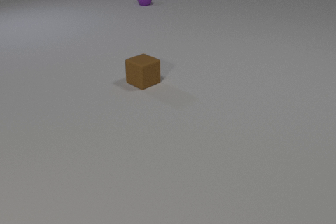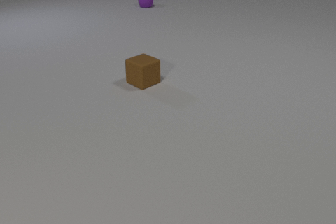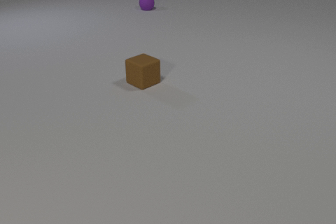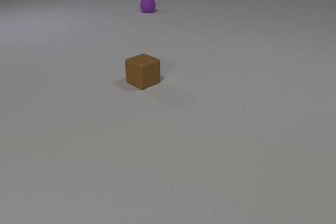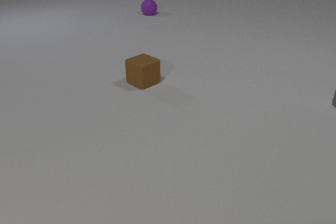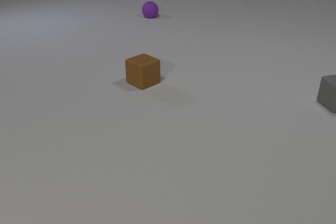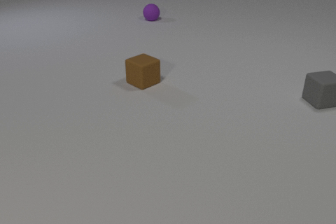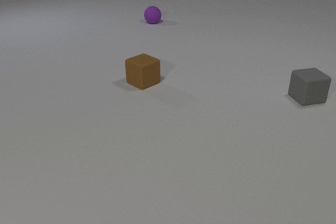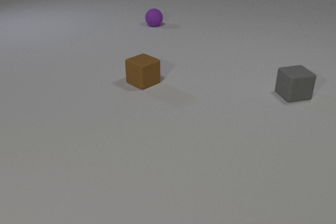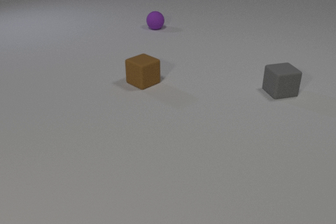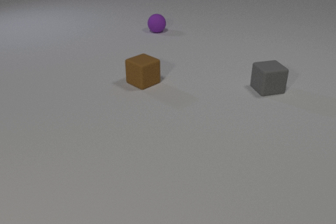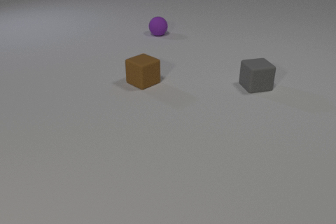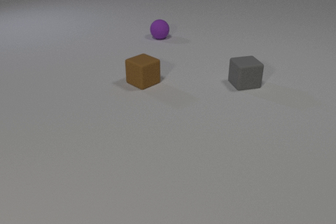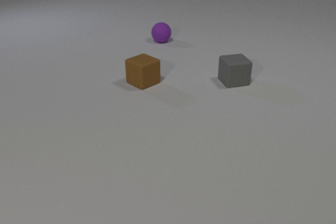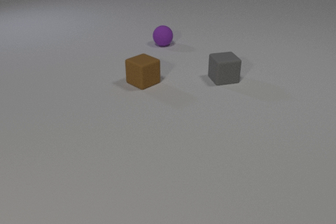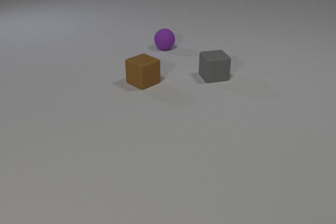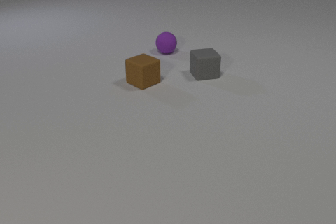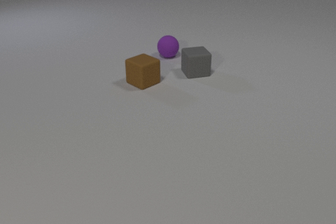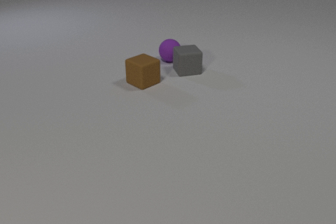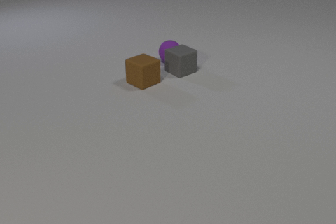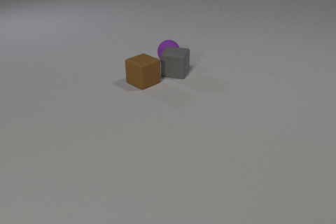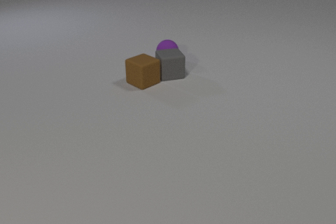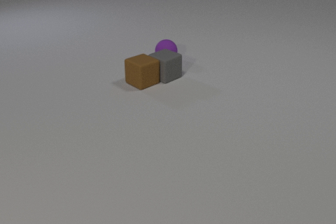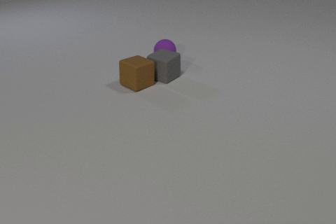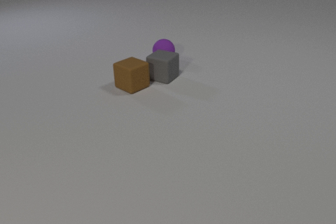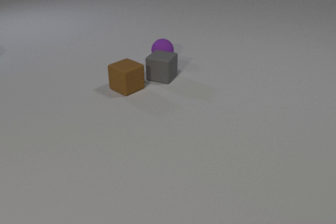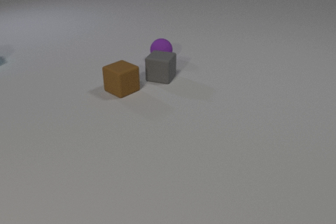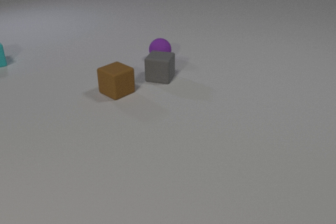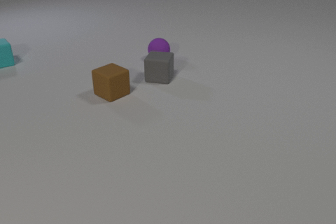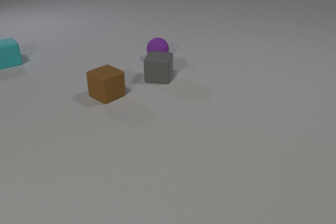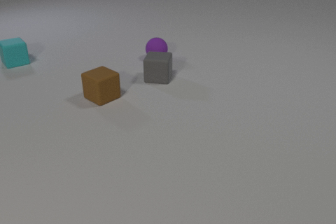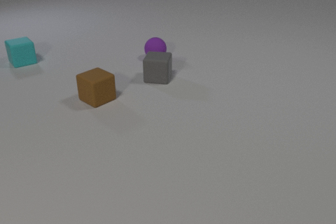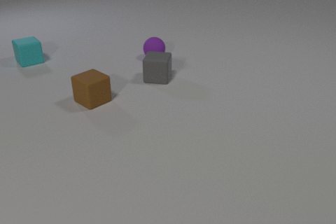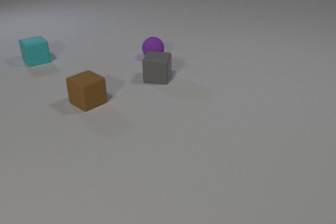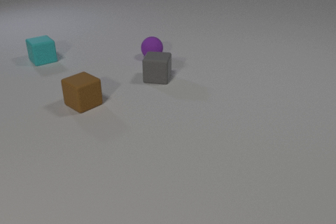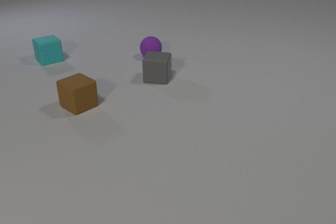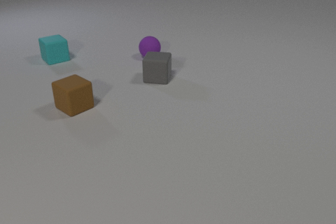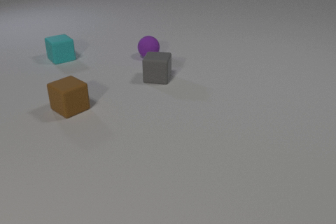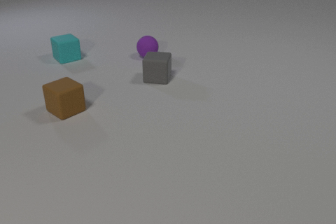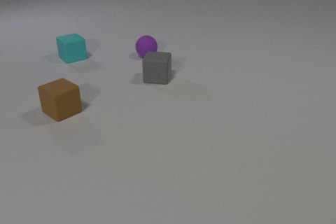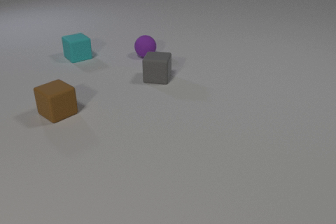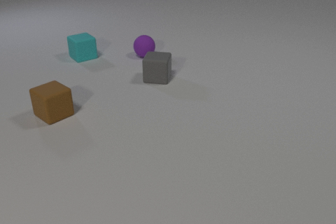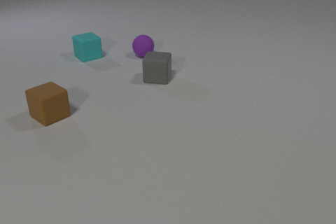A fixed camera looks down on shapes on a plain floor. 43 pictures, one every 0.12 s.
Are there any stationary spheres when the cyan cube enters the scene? no.
How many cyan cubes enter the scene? 1.
What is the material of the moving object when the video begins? rubber.
0.00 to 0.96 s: The gray rubber cube comes in at the right edge, slides to the left. The purple rubber sphere rolls toward the camera.
0.96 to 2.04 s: The gray rubber cube slides to the left. The purple rubber sphere rolls toward the camera.
2.04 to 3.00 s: The gray rubber cube slides to the left. The purple rubber sphere rolls toward the camera and to the left. The brown rubber cube slides to the left and toward the camera. The gray rubber cube and the purple rubber sphere collide. The gray rubber cube and the brown rubber cube collide.
3.00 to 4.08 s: The purple rubber sphere rolls to the left and away from the camera. The brown rubber cube slides to the left and toward the camera. The cyan rubber cube comes in at the left edge, slides to the right.
4.08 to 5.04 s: The purple rubber sphere rolls to the left and away from the camera. The brown rubber cube slides to the left and toward the camera. The cyan rubber cube slides to the right.
